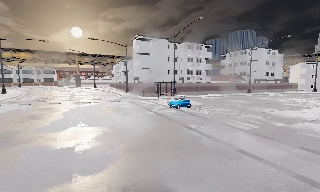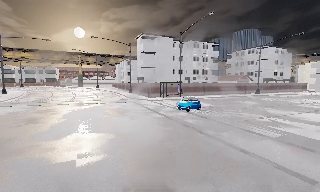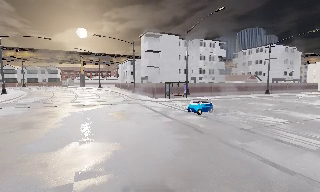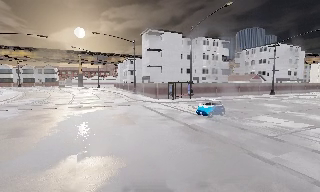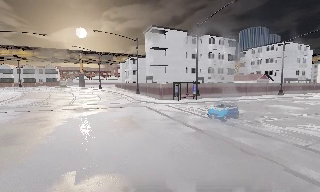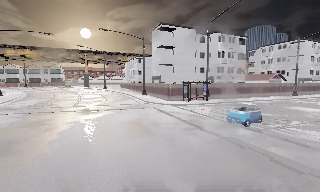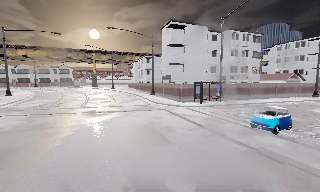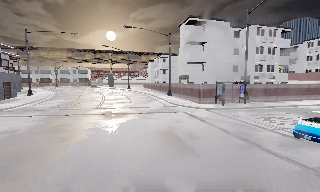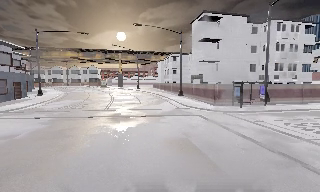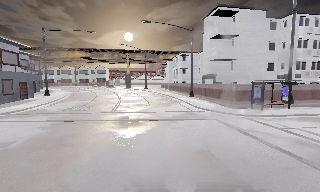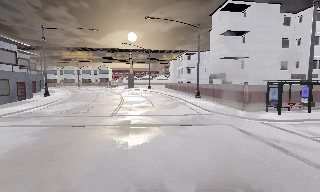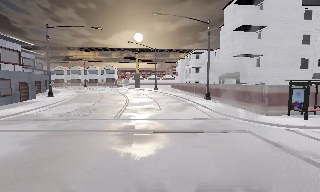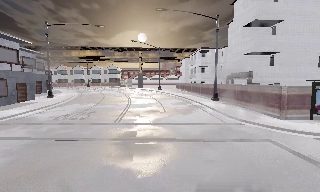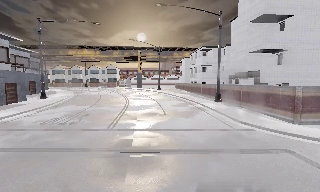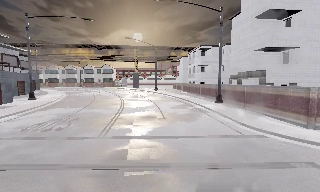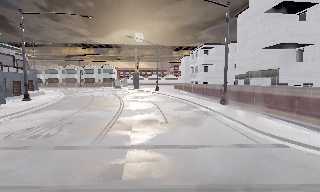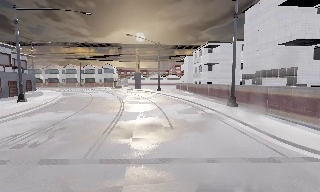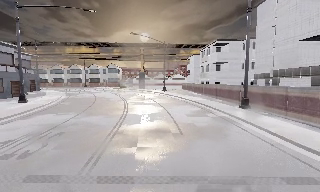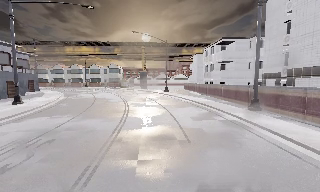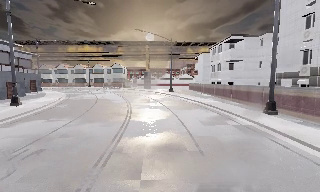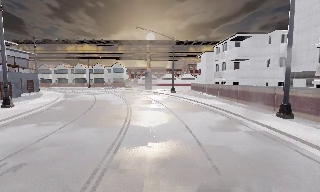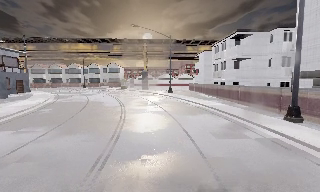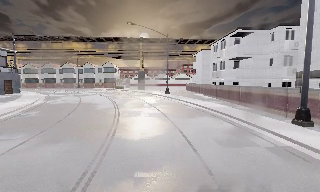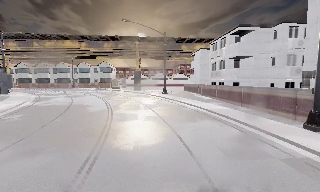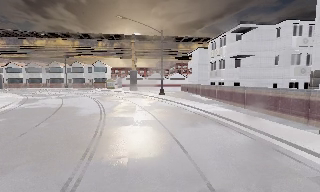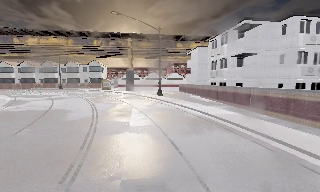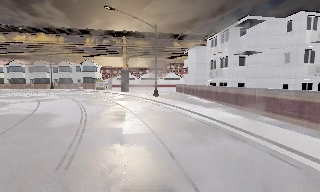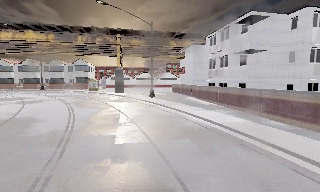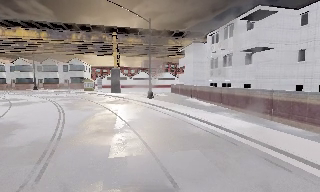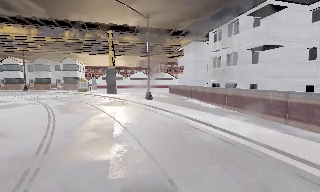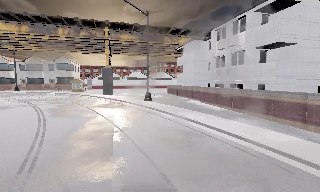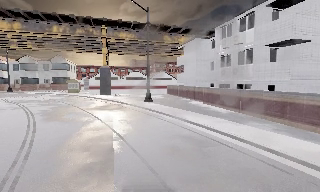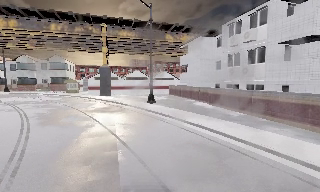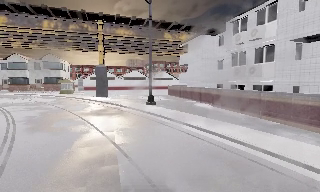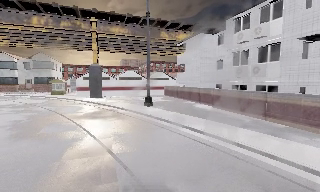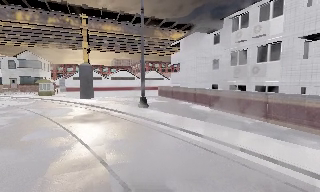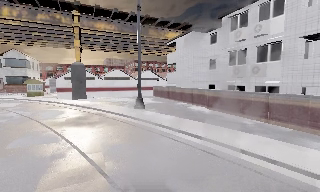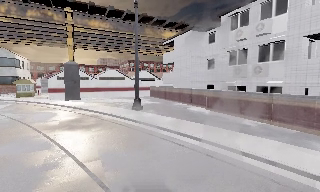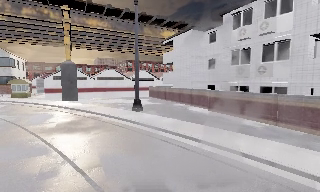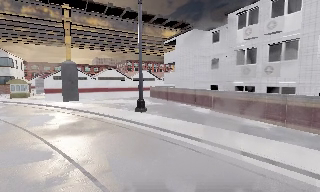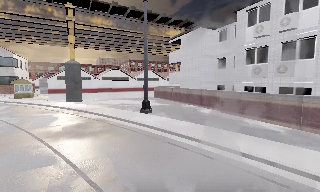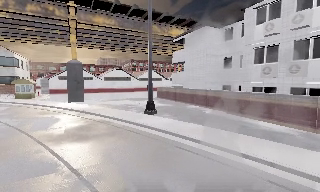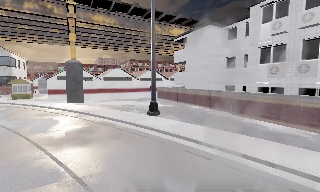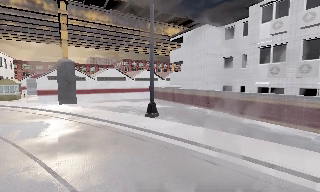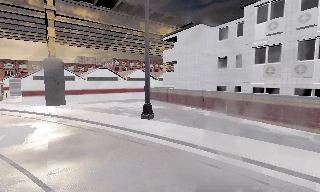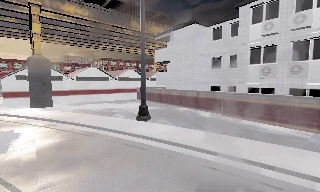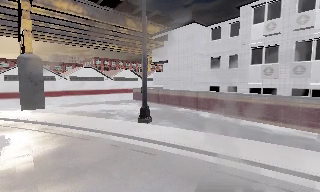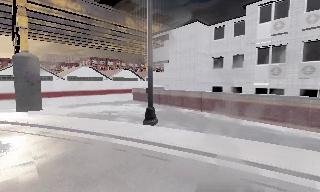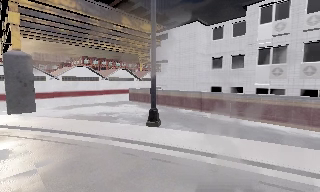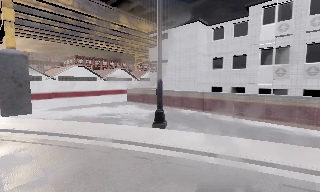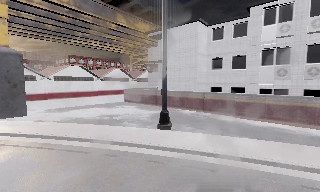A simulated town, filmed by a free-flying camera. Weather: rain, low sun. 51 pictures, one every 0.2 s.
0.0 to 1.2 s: The camera travels forward and to its left, about 8 m, so what stands in front looms larger.
1.2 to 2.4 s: The camera pans to its left, which is counterclockwise from overhead, by about 15 degrees. It travels forward, about 8 m, so what stands in front looms larger.
2.4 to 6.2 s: The camera pans to its right, which is clockwise from overhead, by about 10 degrees. It travels forward, about 20 m, so what stands in front looms larger.
6.2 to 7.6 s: The camera pans to its right, which is clockwise from overhead, by about 10 degrees. It travels forward and to its left, about 5 m, so what stands in front looms larger. It loses speed.
7.6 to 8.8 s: The camera travels forward and to its left, about 3 m, so what stands in front looms larger.
8.8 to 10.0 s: The camera pans to its right, which is clockwise from overhead, by about 15 degrees. It travels to its left and forward, about 4.5 m.
The film runs forward here.
